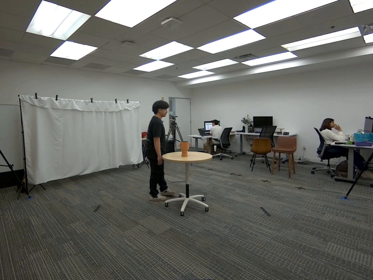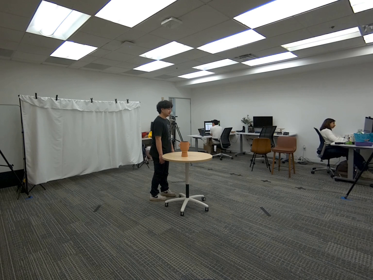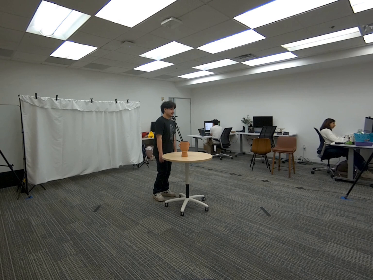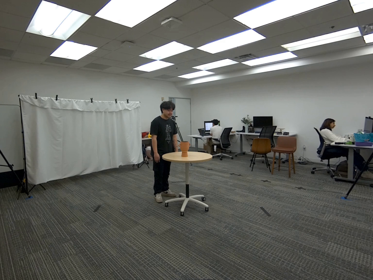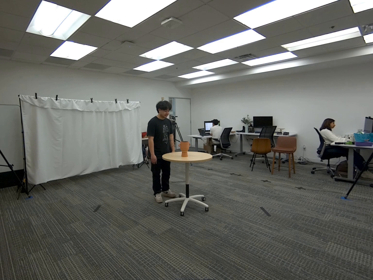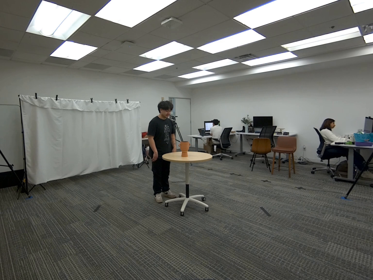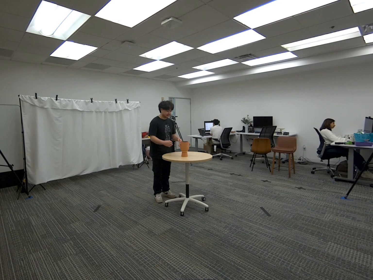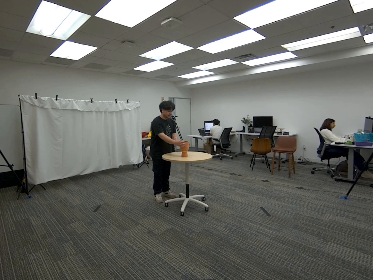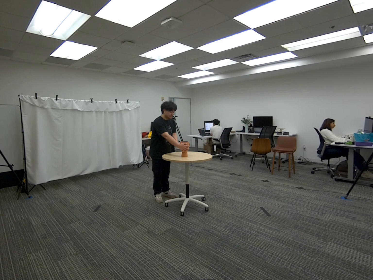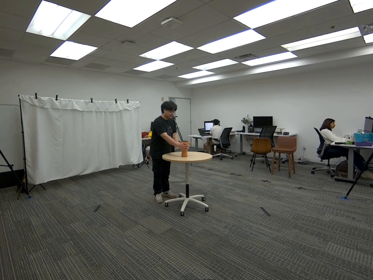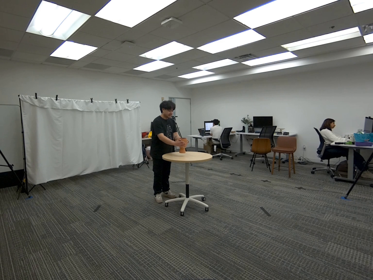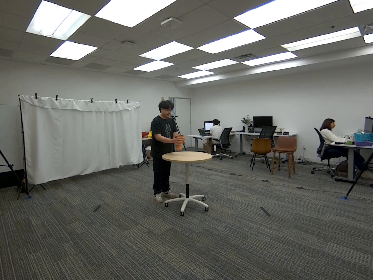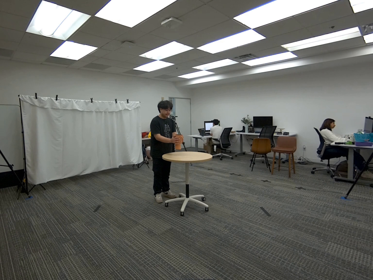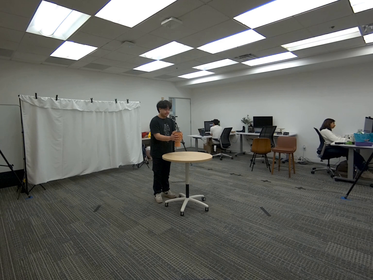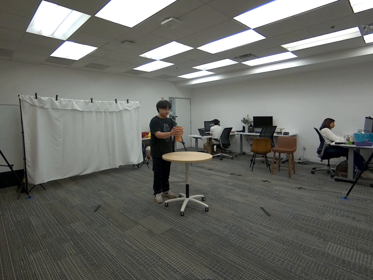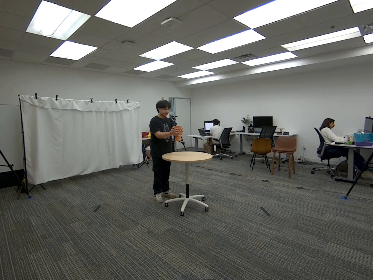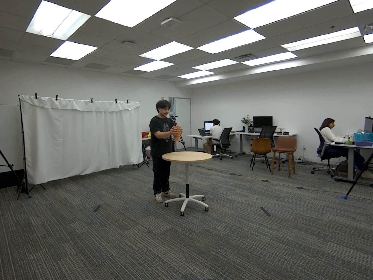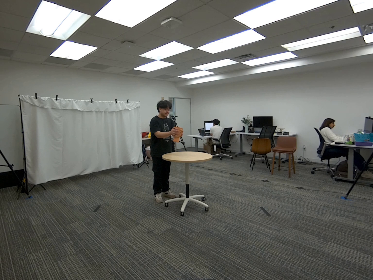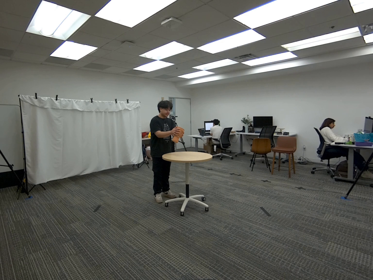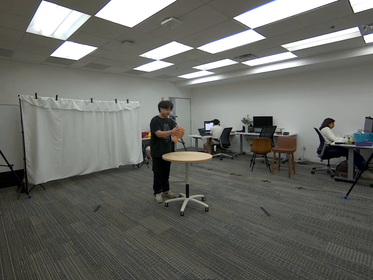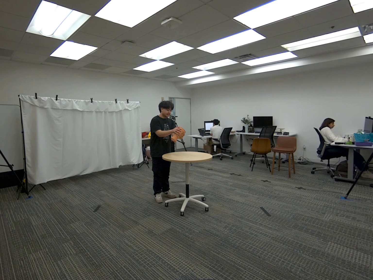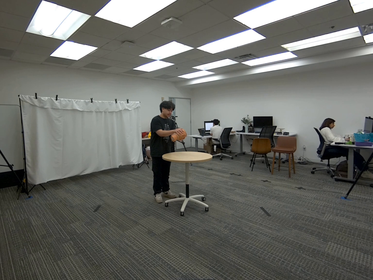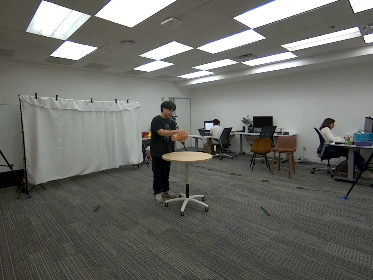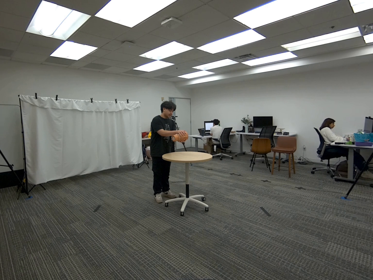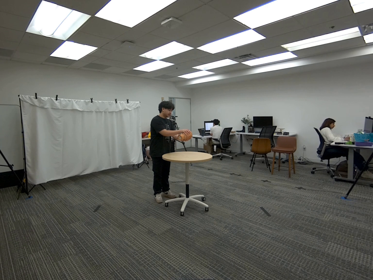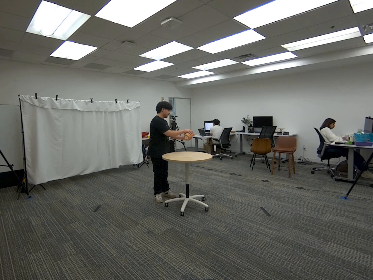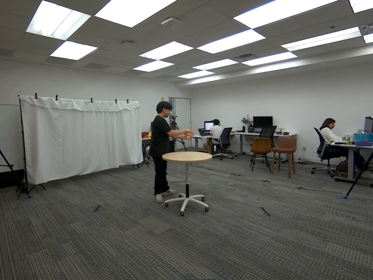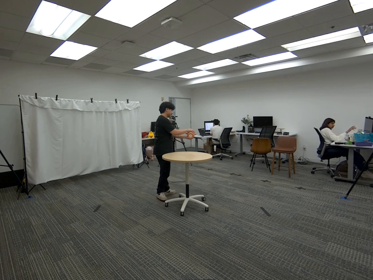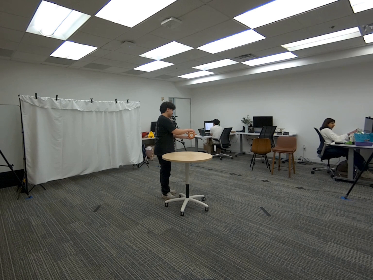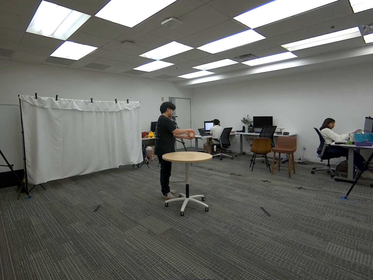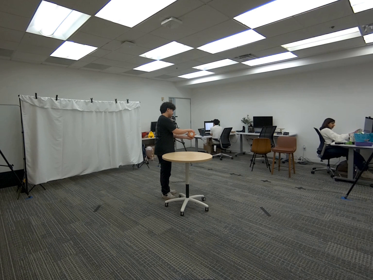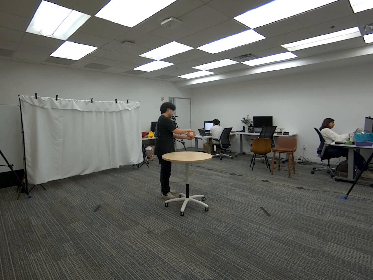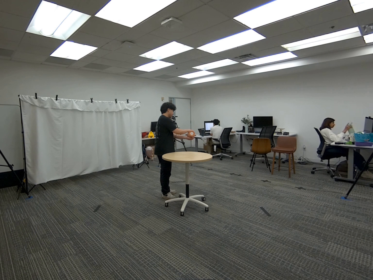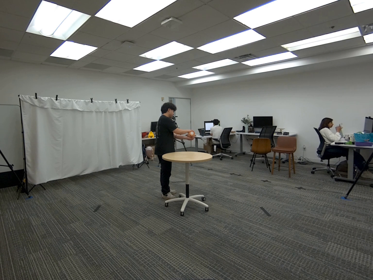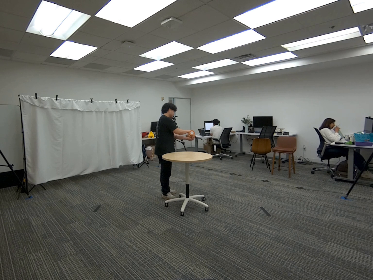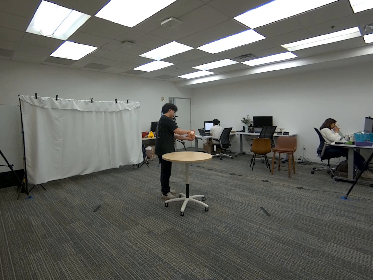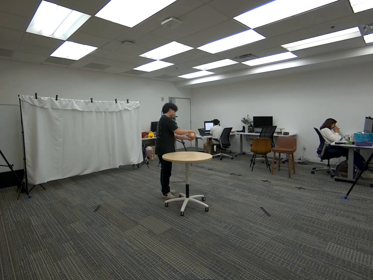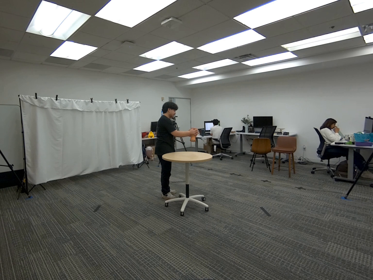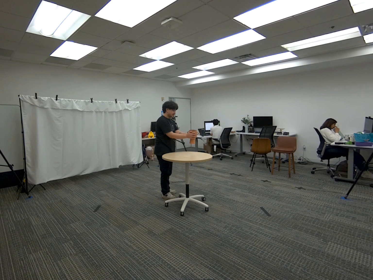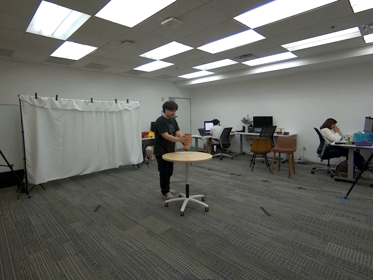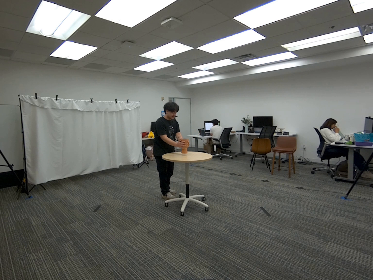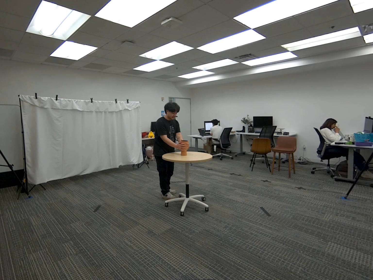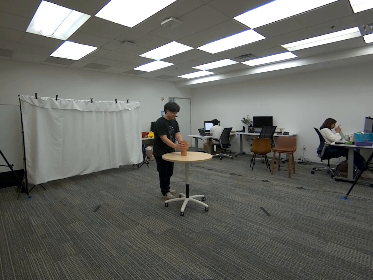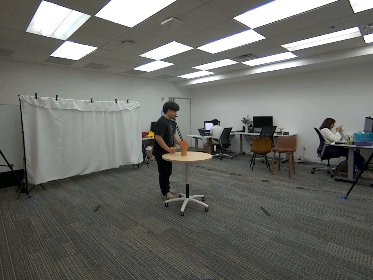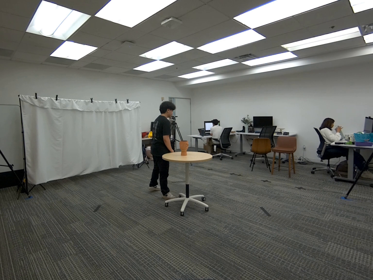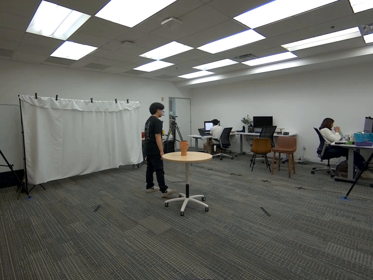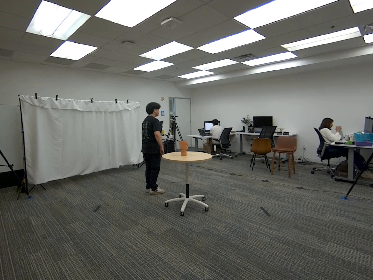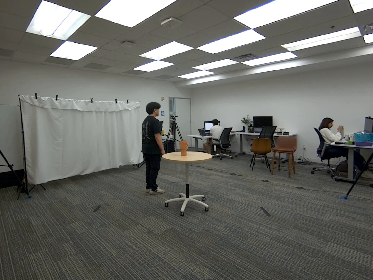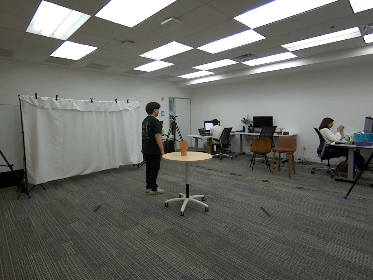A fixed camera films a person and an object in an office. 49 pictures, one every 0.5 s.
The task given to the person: Walk over to the ceramic vase on the round table and pick up the ceramic vase from the bowl using both hands.Proceed to act as if you are pouring water out of the vase onto the ground. Place the ceramic vase on the round table when complete.
